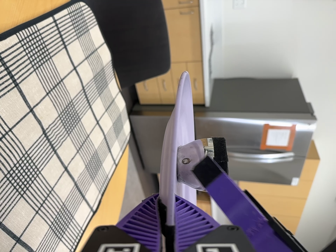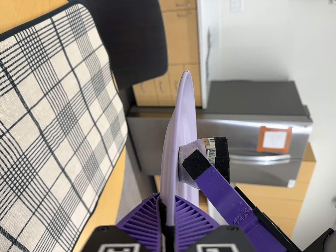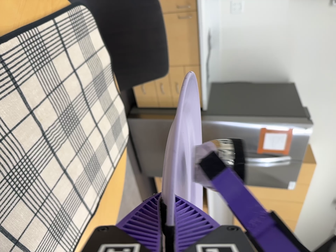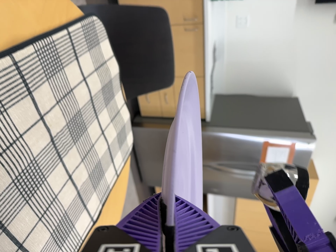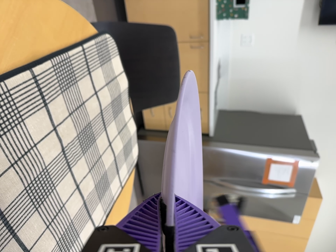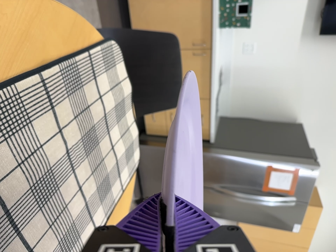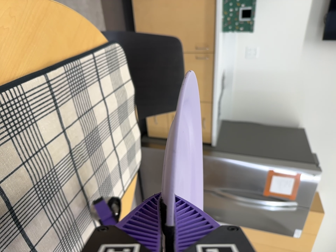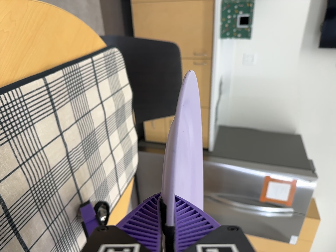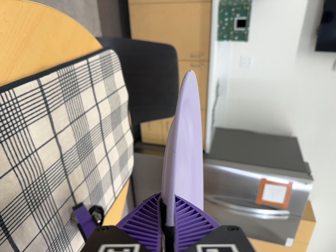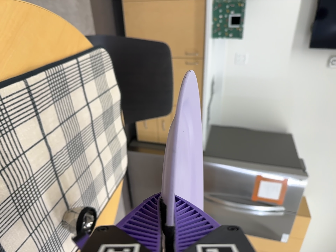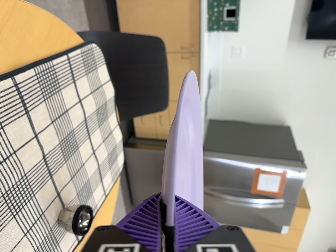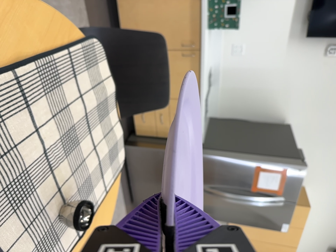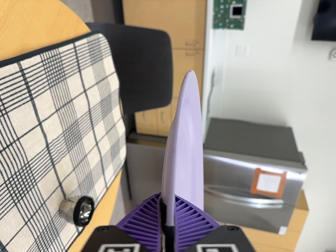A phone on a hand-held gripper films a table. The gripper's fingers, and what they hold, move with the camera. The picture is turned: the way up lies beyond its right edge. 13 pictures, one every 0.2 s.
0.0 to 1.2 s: The camera travels backward, about 6 cm, so what stands in front gets smaller. Its aim tips toward the top of its view by about 10 degrees, and the scene shifts downward.
1.2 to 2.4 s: The camera shifts only a little, or ends up much as it began.
The film runs forward here.
